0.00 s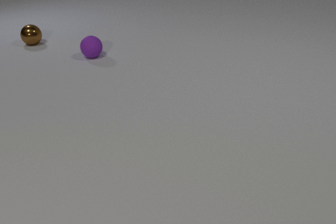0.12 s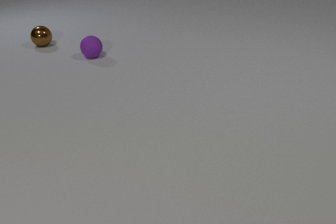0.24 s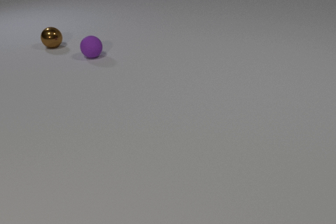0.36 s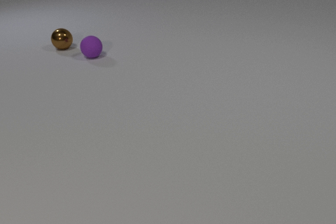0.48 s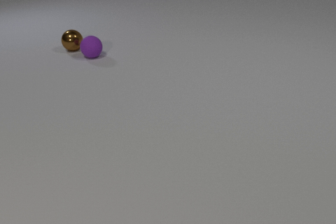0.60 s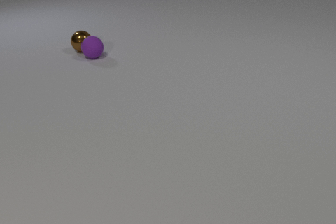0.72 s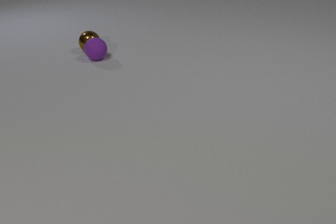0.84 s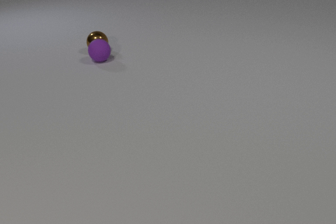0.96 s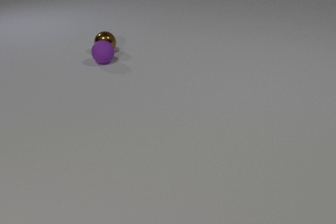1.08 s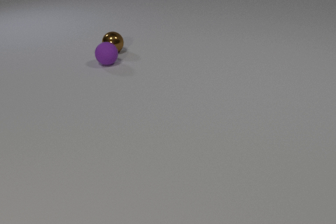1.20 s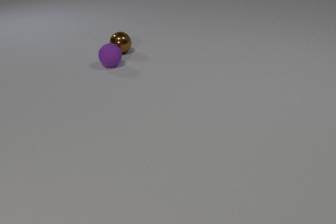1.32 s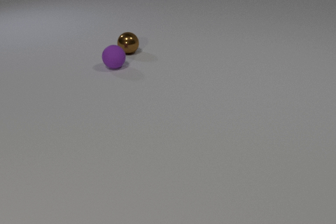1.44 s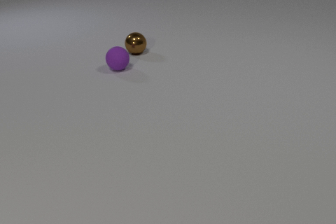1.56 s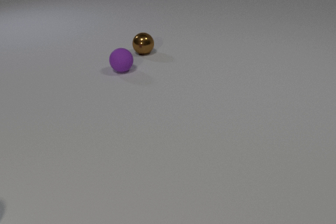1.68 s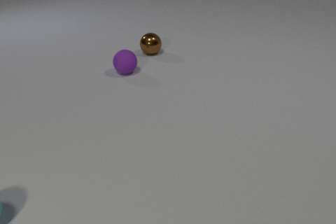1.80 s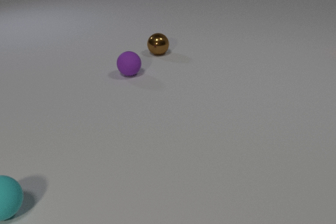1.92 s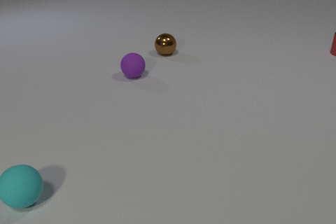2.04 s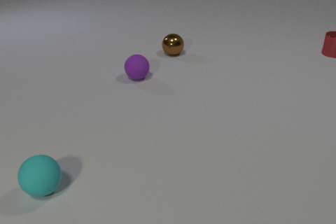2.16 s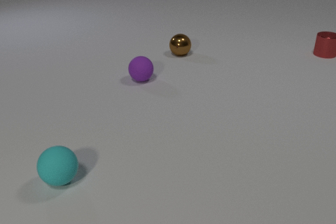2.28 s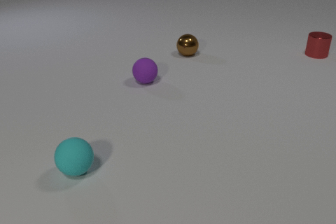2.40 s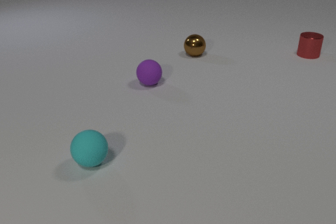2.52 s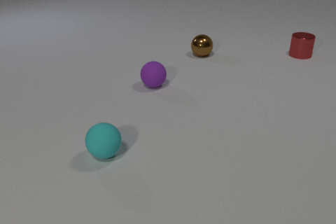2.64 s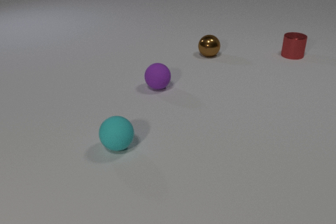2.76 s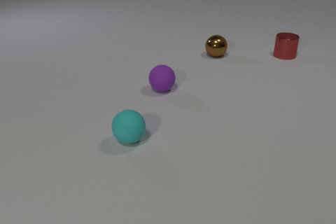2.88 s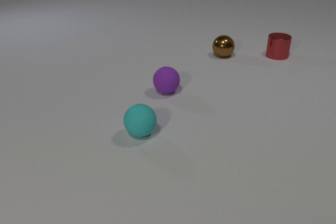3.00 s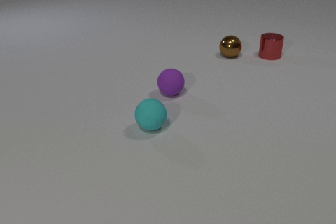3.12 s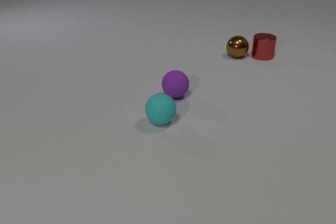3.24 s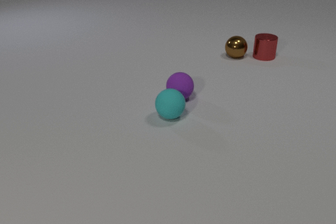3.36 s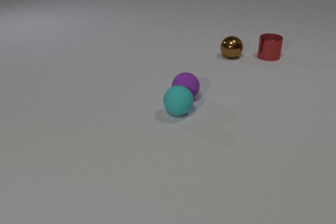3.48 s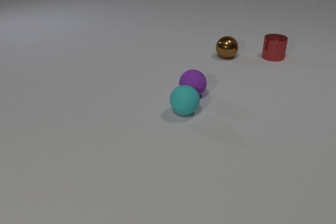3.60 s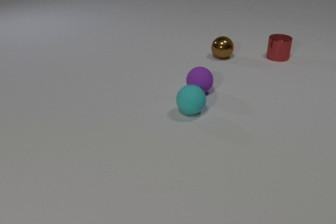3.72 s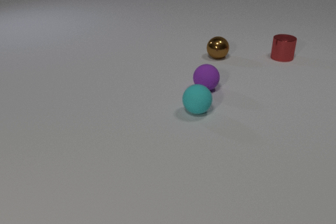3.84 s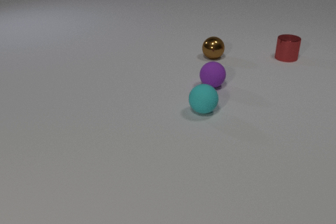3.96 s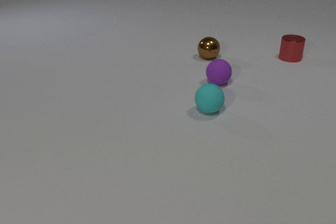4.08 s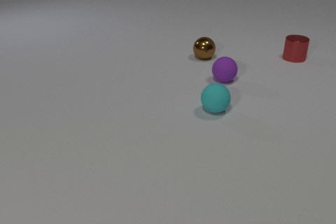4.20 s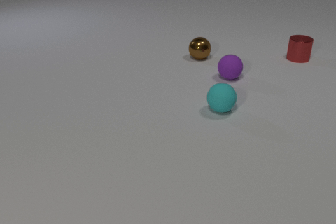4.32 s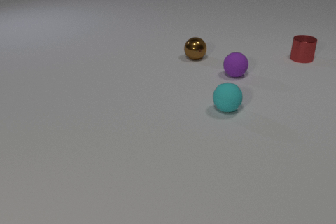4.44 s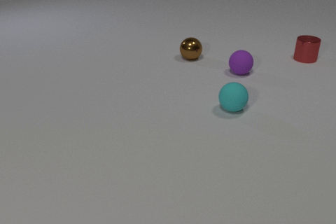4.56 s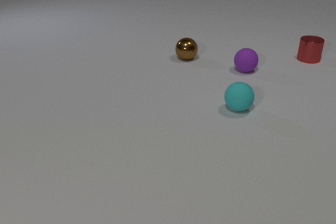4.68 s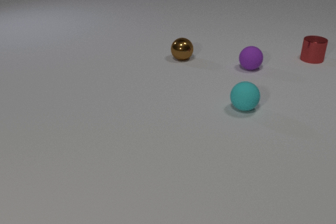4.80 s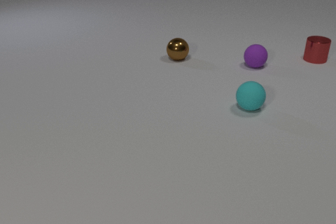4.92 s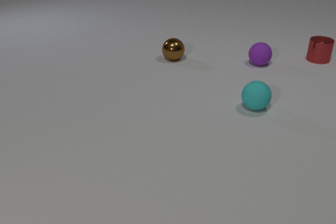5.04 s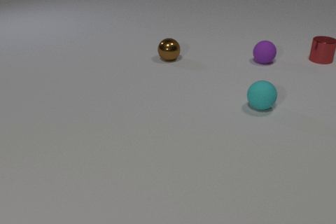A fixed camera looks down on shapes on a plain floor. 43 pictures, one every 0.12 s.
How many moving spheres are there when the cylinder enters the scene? 3.
How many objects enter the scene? 2.
What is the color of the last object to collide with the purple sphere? cyan.
0.00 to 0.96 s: The brown metal sphere rolls to the right and toward the camera. The purple rubber sphere rolls toward the camera and to the right. The brown metal sphere and the purple rubber sphere collide.
0.96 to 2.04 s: The brown metal sphere rolls to the right. The purple rubber sphere rolls toward the camera and to the right. The red metal cylinder comes in at the right edge, slides to the left and toward the camera. The cyan rubber sphere comes in at the left edge, rolls to the right and away from the camera.
2.04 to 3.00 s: The brown metal sphere rolls to the right. The purple rubber sphere rolls toward the camera and to the right. The red metal cylinder slides to the left and toward the camera. The cyan rubber sphere rolls to the right and away from the camera.
3.00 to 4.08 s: The brown metal sphere rolls to the left. The purple rubber sphere rolls to the right and away from the camera. The red metal cylinder slides to the right. The cyan rubber sphere rolls to the right and away from the camera. The brown metal sphere and the red metal cylinder collide. The purple rubber sphere and the cyan rubber sphere collide.
4.08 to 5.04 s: The brown metal sphere rolls to the left. The purple rubber sphere rolls away from the camera and to the right. The red metal cylinder slides to the right. The cyan rubber sphere rolls to the right.
